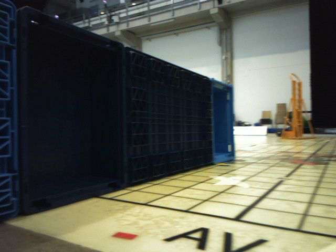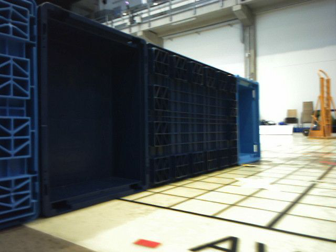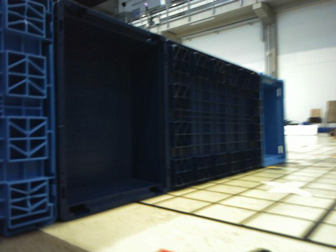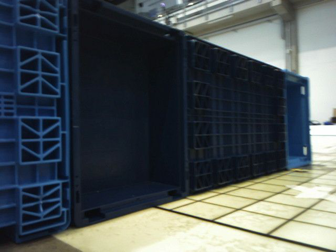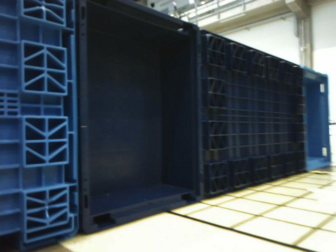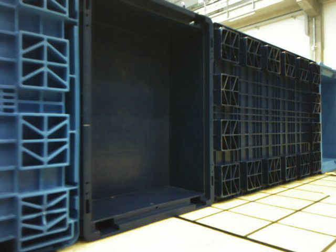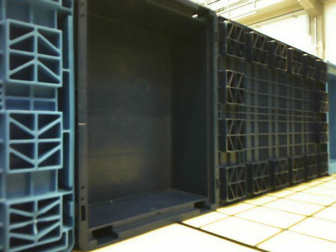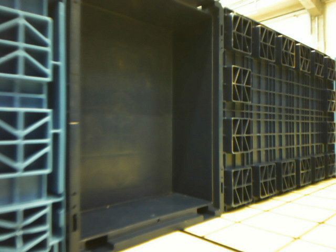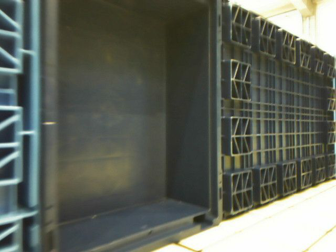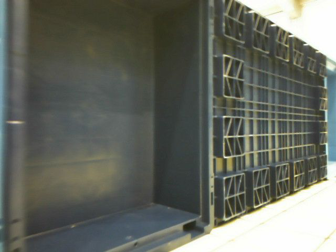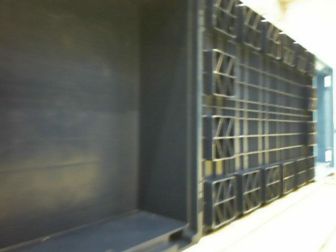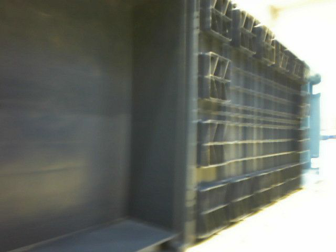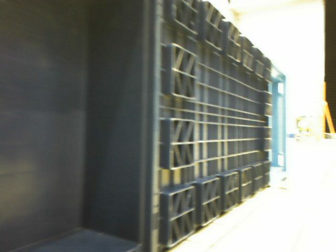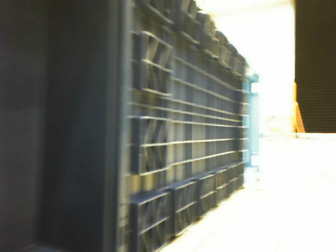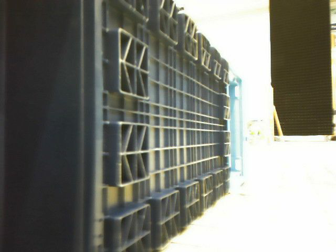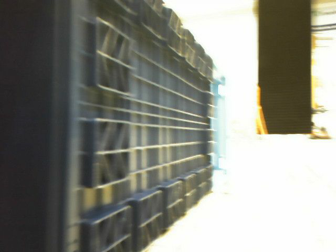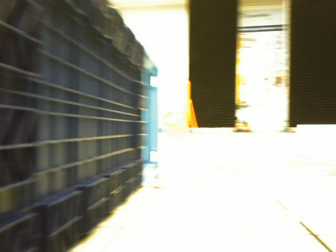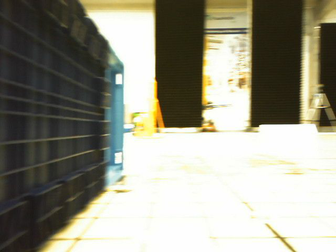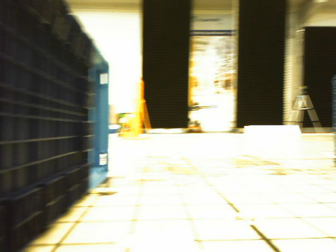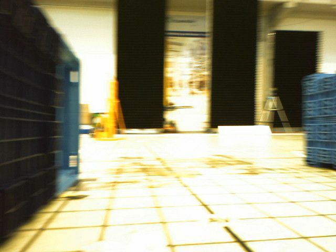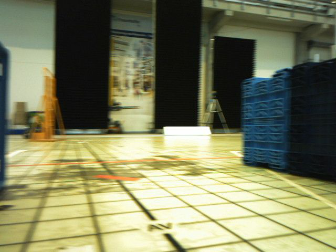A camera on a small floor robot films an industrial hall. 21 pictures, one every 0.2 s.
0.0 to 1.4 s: The camera pans to its left, which is counterclockwise from overhead, by about 15 degrees. It travels forward, about 0.3 m, so what stands in front looms larger.
1.4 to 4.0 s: The camera swings to its right by about 65 degrees, and the scene slides to the left. It travels forward, about 0.4 m.
The film runs forward here.
